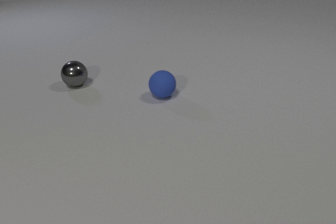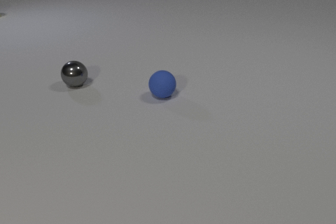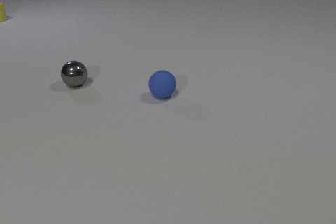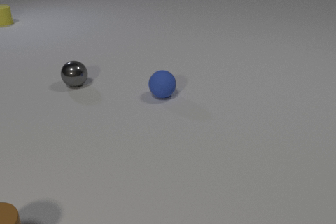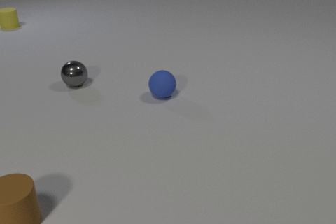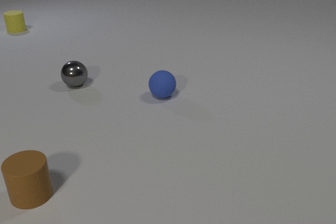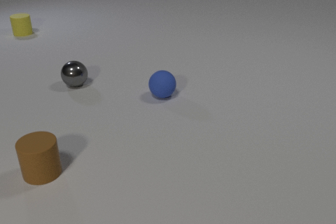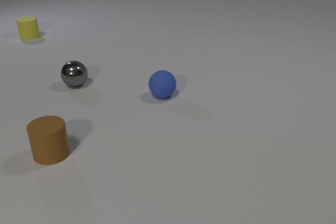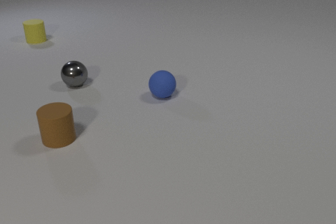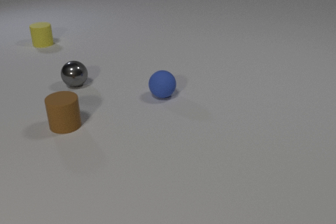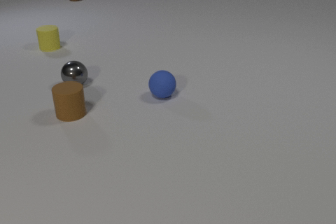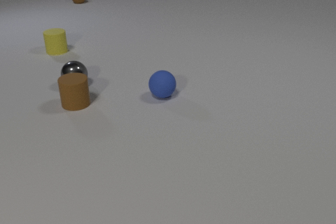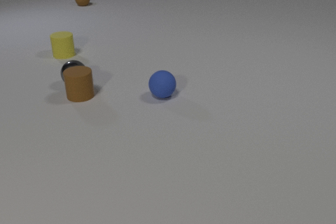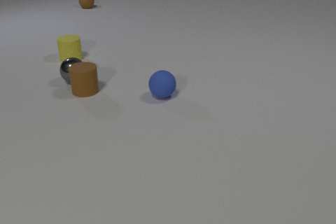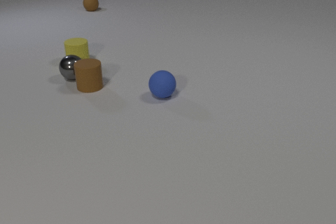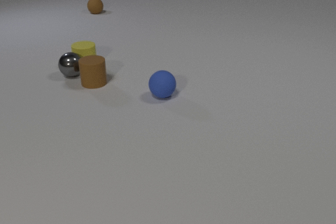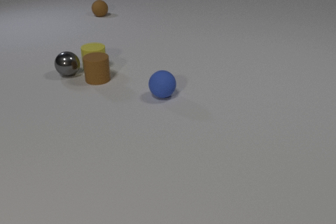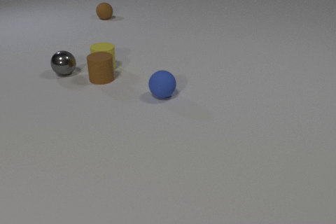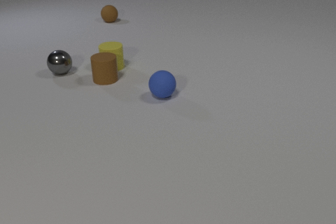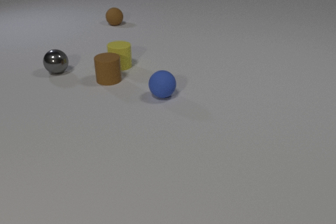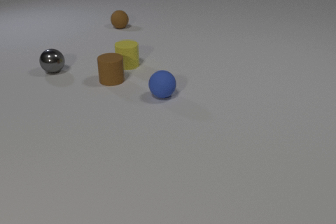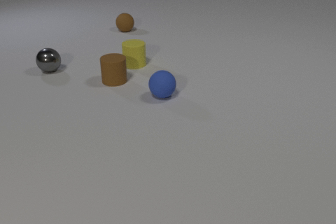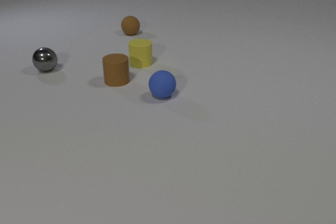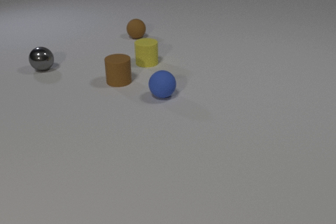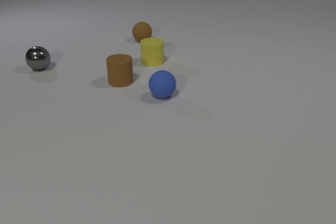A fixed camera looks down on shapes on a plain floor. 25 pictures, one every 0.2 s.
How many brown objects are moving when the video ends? 2.
What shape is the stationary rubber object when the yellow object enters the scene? sphere.
What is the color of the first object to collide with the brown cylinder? gray.
0.0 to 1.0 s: The brown rubber cylinder comes in at the bottom edge, slides away from the camera and to the right. The yellow rubber cylinder comes in at the left edge, slides toward the camera.
1.0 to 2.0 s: The brown rubber cylinder slides away from the camera. The yellow rubber cylinder slides toward the camera and to the right. The brown rubber sphere comes in at the top edge, rolls toward the camera.
2.0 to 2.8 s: The brown rubber cylinder slides away from the camera. The gray metal sphere rolls away from the camera. The yellow rubber cylinder slides toward the camera and to the right. The brown rubber sphere rolls toward the camera. The brown rubber cylinder and the gray metal sphere collide.
2.8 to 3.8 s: The brown rubber cylinder slides to the right and away from the camera. The gray metal sphere rolls away from the camera and to the left. The yellow rubber cylinder slides to the right and toward the camera. The brown rubber sphere rolls toward the camera and to the right. The gray metal sphere and the yellow rubber cylinder collide. The brown rubber cylinder and the yellow rubber cylinder collide.
3.8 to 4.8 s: The brown rubber cylinder slides to the right and toward the camera. The gray metal sphere rolls to the left and away from the camera. The yellow rubber cylinder slides to the right. The brown rubber sphere rolls toward the camera and to the right.
